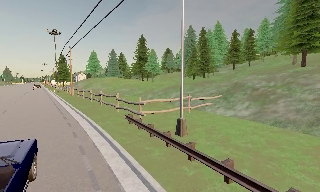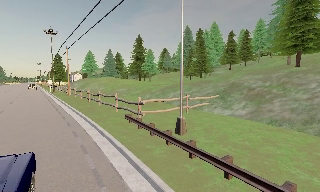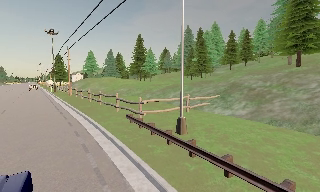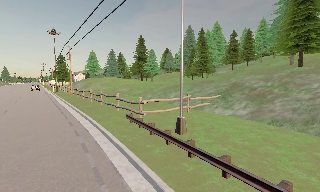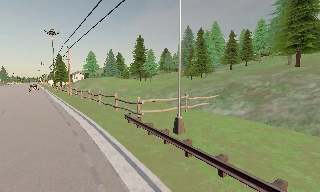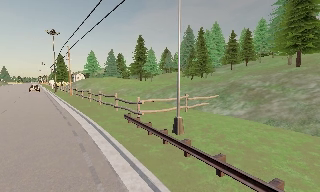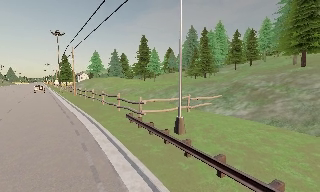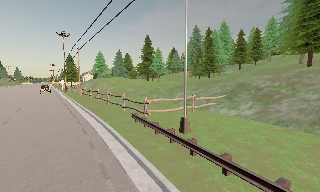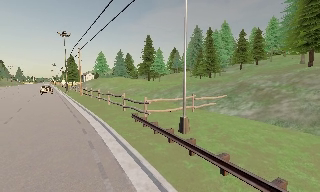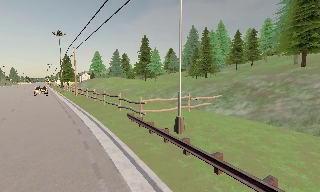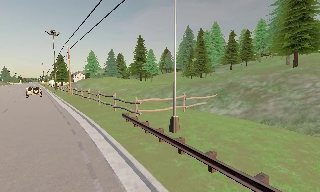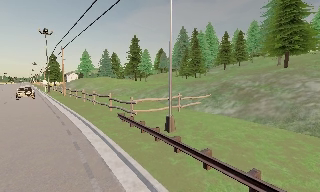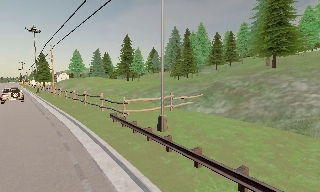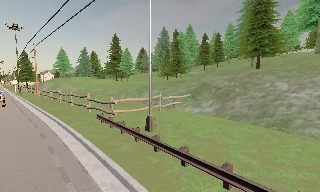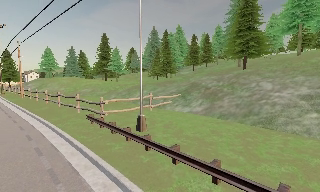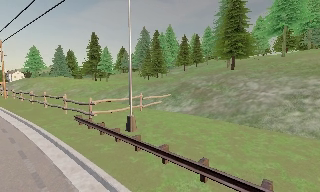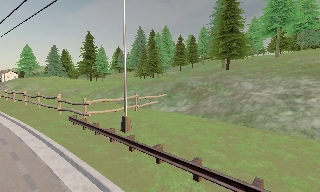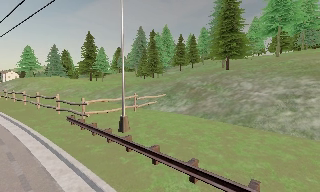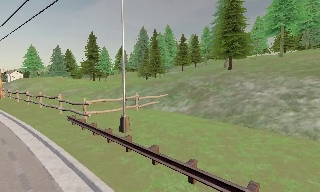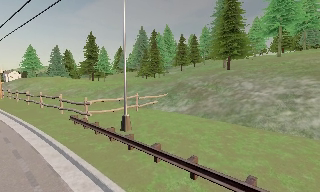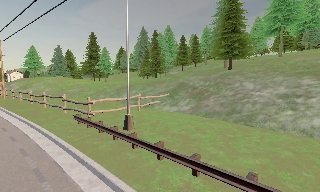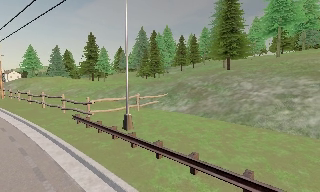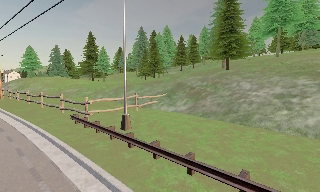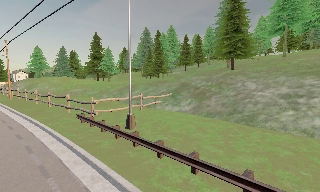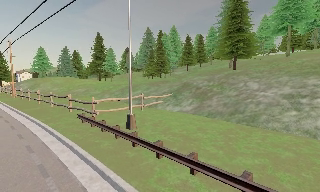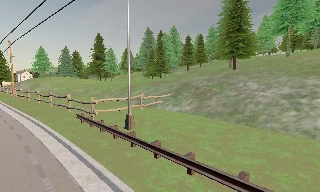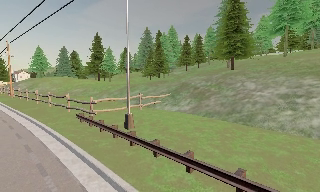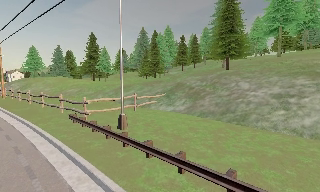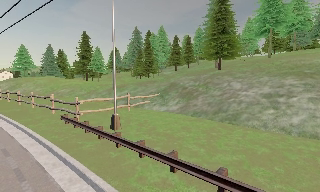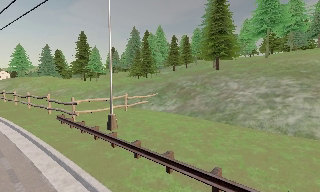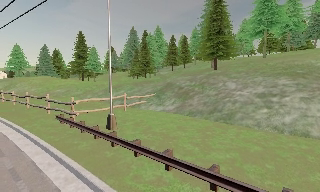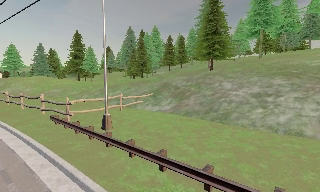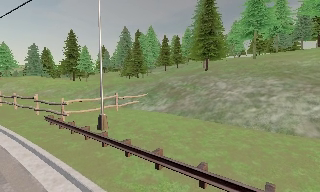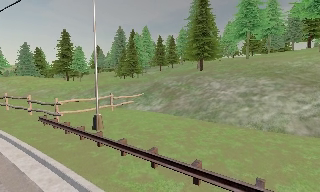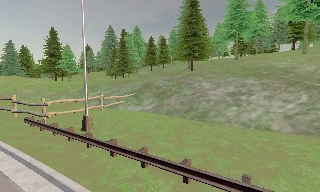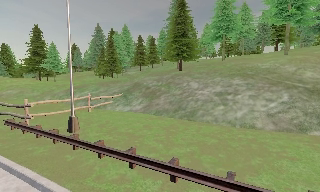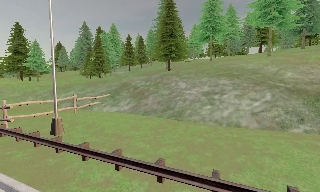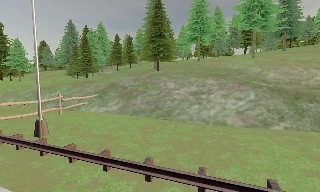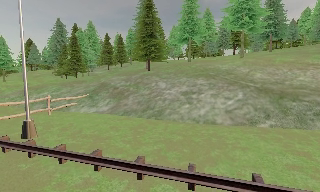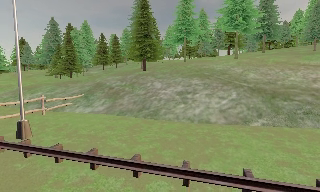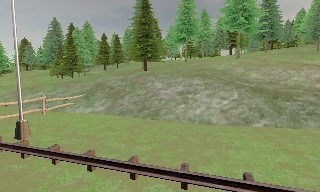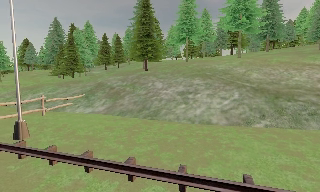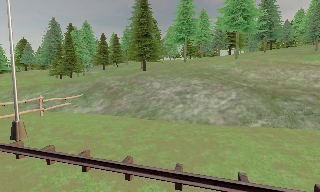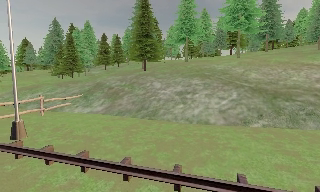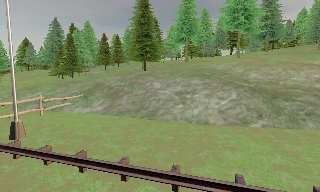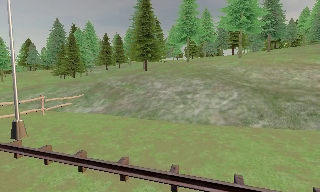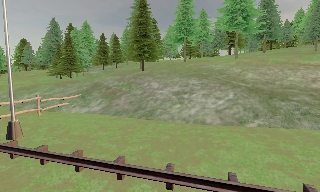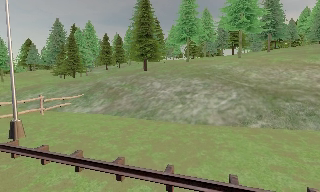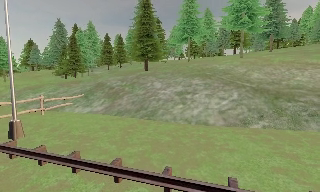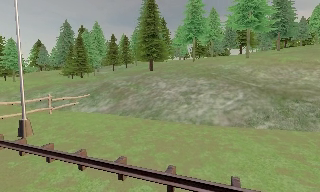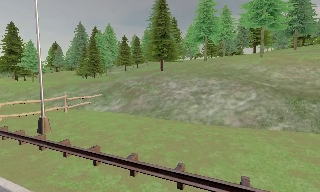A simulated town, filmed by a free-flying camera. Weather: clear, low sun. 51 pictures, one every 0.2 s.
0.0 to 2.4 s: The camera travels backward, about 0.5 m, so what stands in front gets smaller.
2.4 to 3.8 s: The camera swings to its right by about 10 degrees, and the scene slides to the left.
3.8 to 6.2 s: The camera shifts only a little, or ends up much as it began.
6.2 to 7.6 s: The camera swings to its right by about 20 degrees, and the scene slides to the left.
7.6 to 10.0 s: The camera travels to its right, about 0.5 m.
The film runs backward here.
